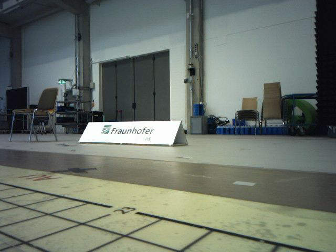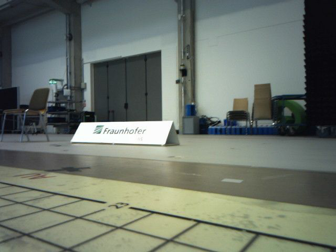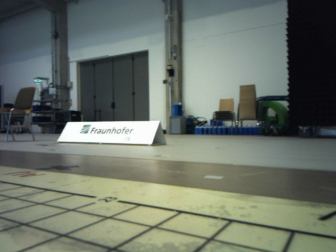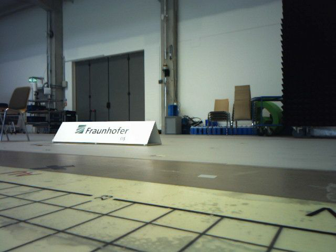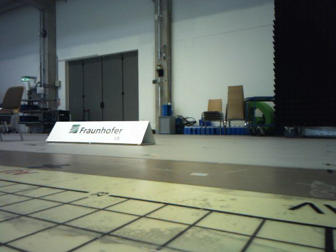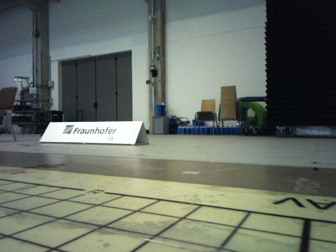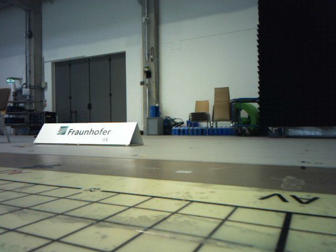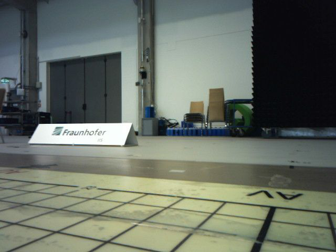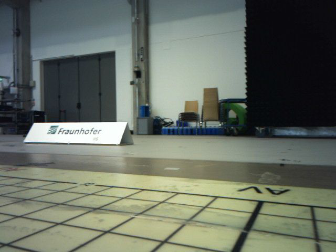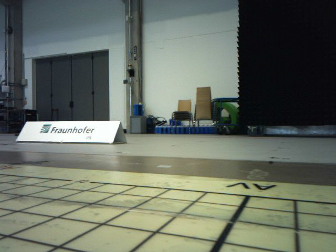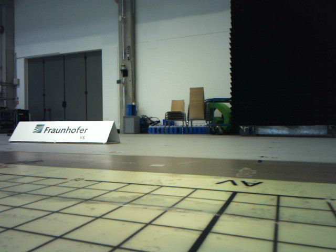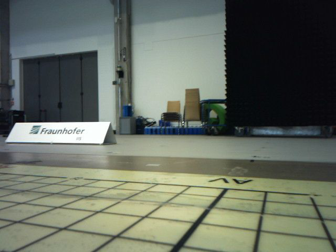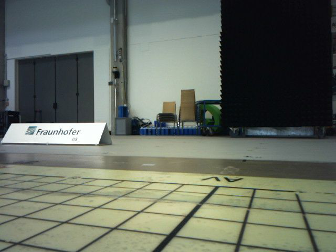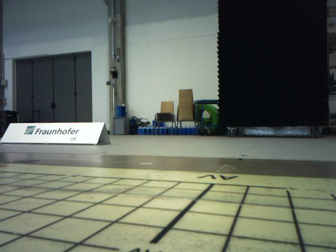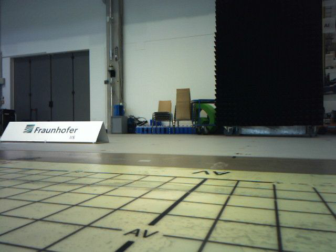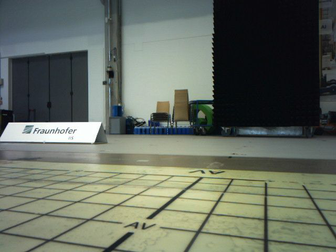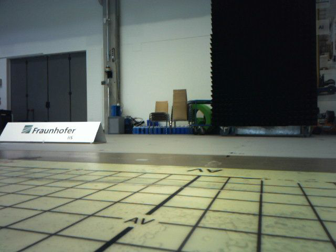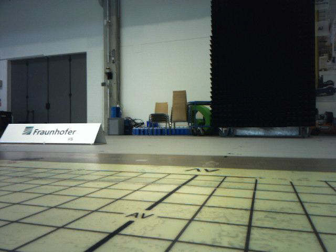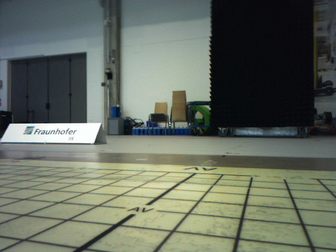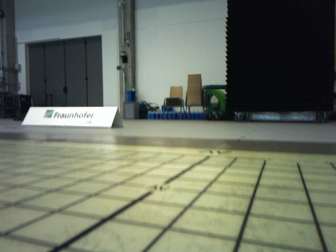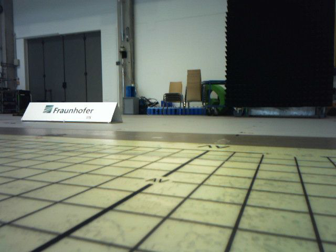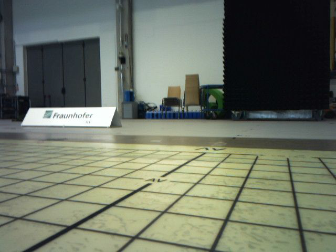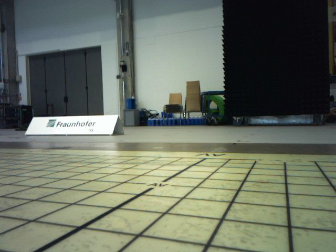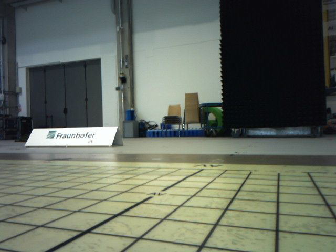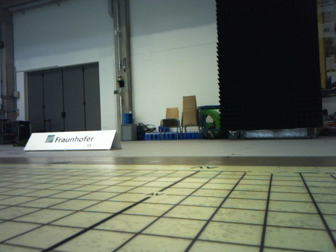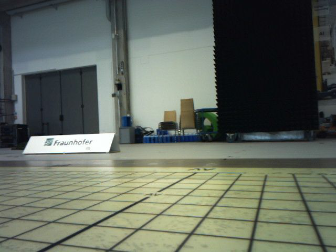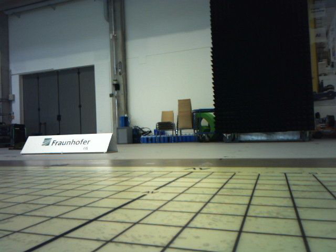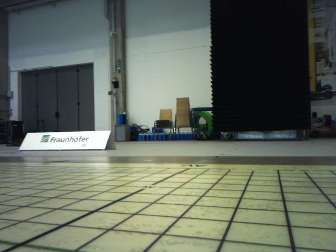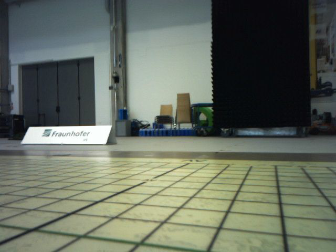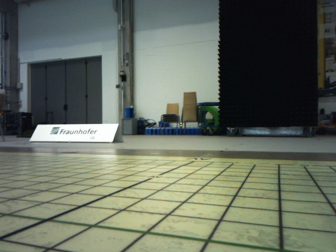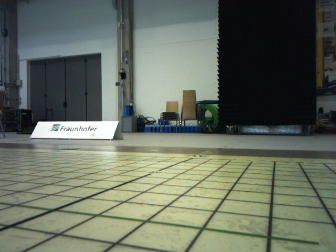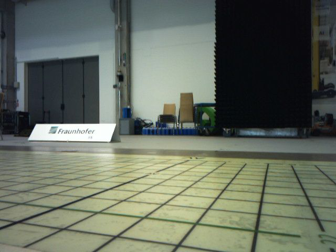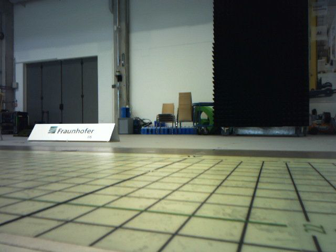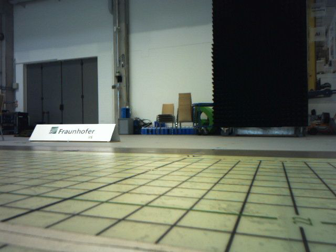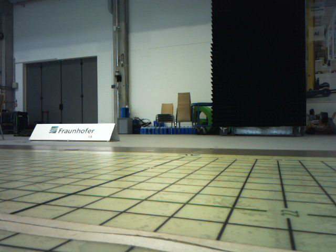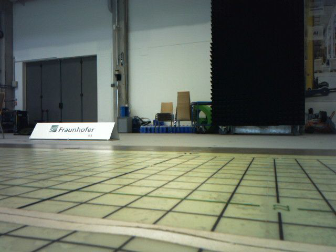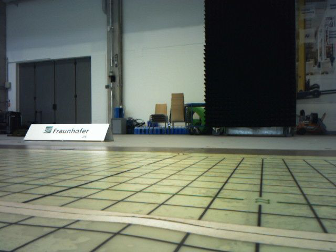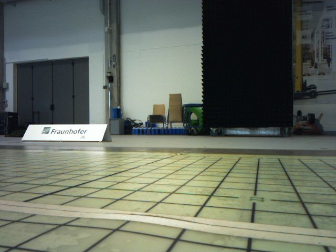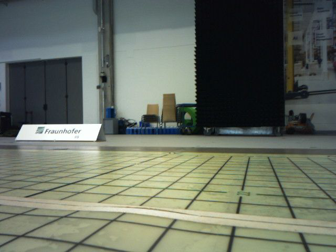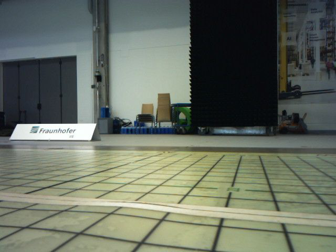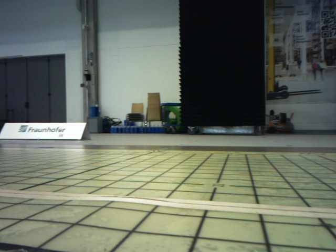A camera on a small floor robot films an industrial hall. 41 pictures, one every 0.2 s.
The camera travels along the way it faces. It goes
backward.
0.0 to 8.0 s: The camera pans to its right, which is clockwise from overhead, by about 20 degrees. It travels backward, about 1.6 m, so what stands in front gets smaller.
The film runs backward here.
